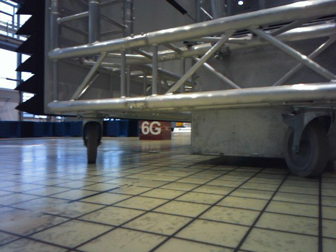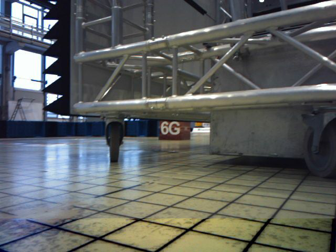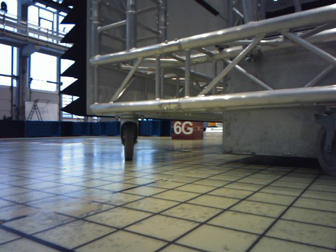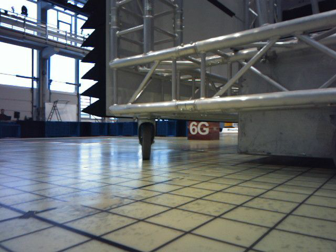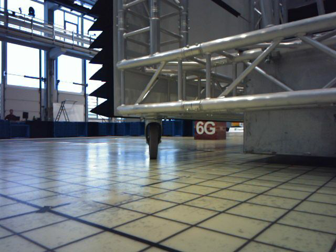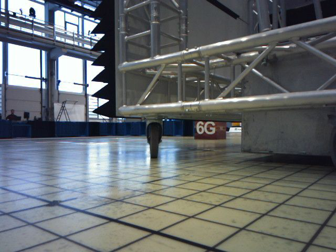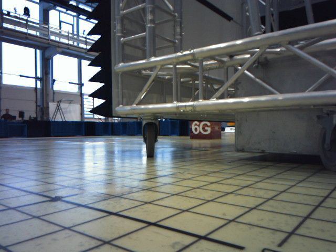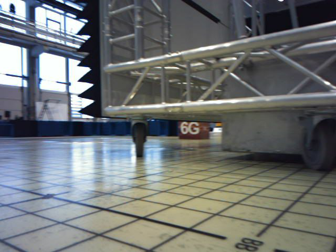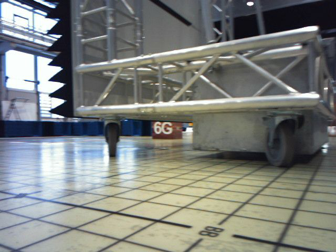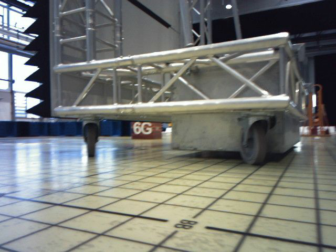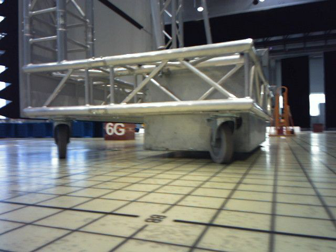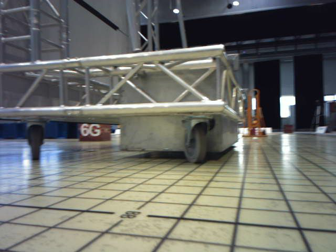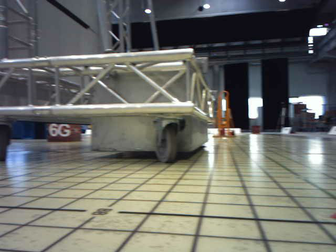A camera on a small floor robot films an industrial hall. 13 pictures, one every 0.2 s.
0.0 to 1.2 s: The camera travels backward, about 0.2 m, so what stands in front gets smaller.
1.2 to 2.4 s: The scene slides to the left, as the camera pans about 25 degrees to its right. It travels backward, about 0.2 m, so what stands in front gets smaller.
The film runs backward here.
